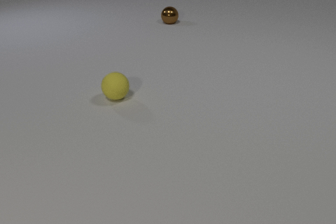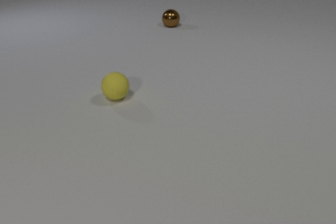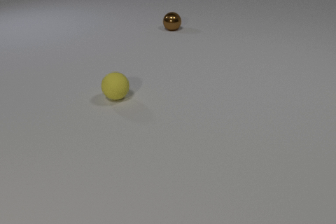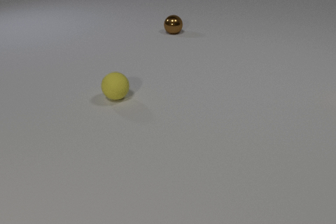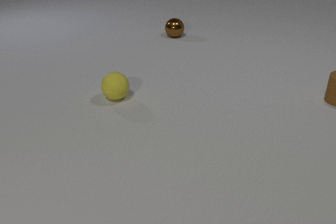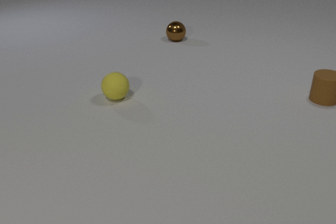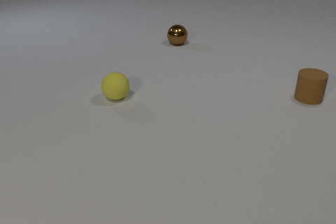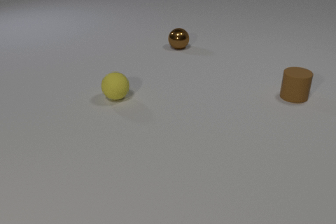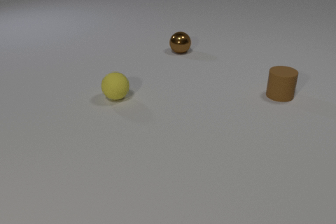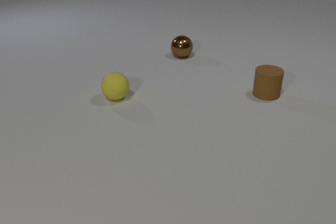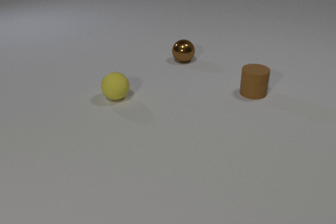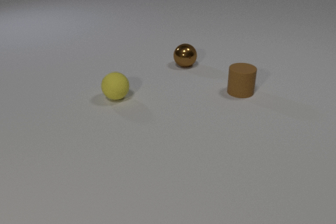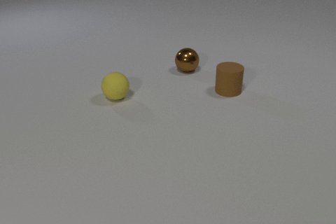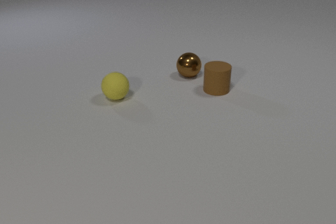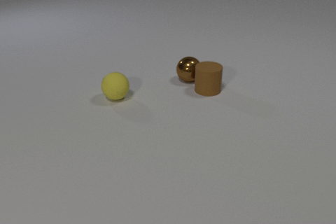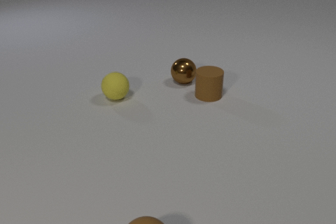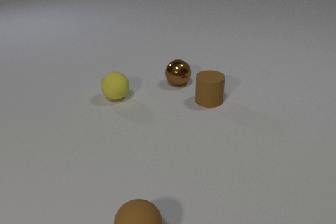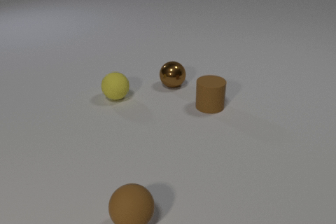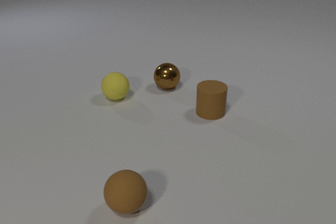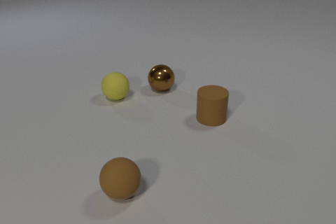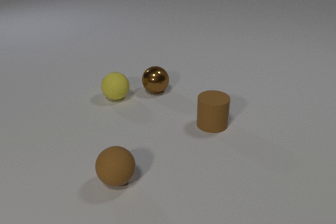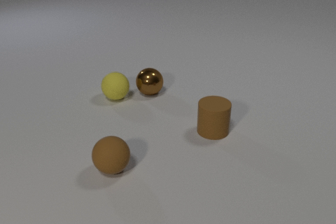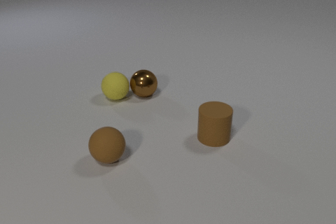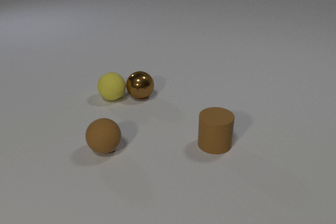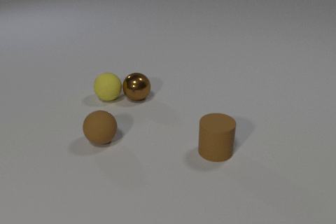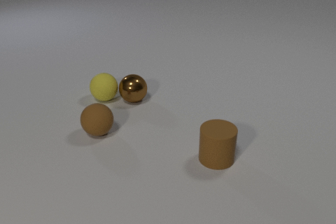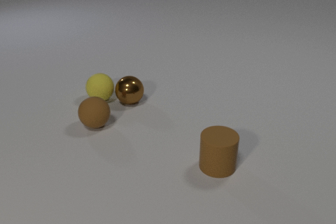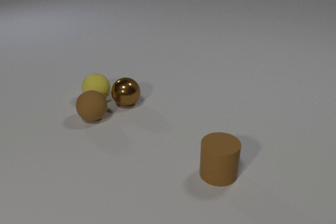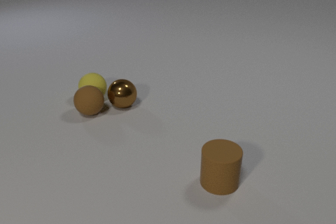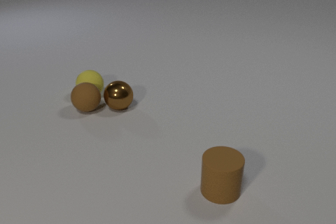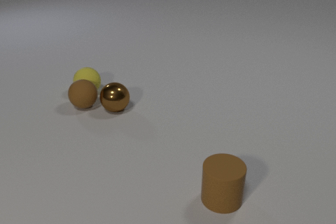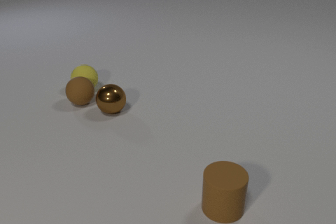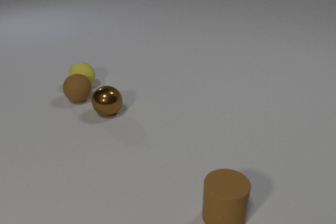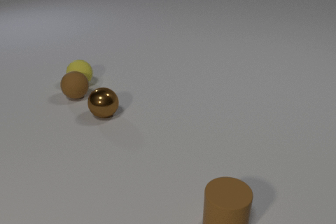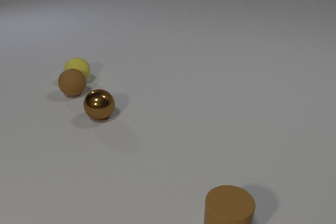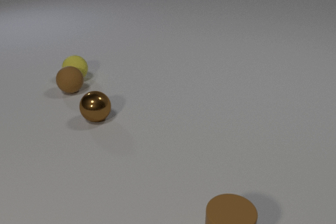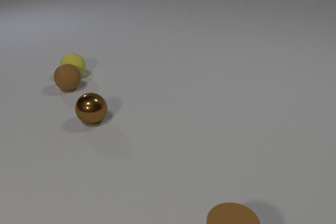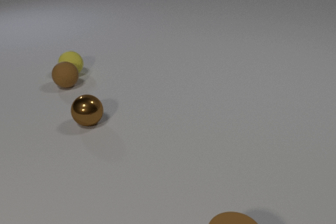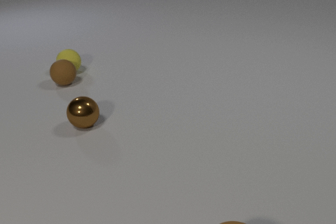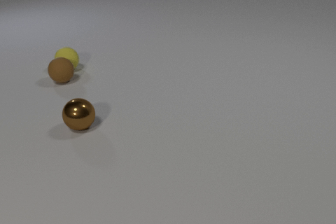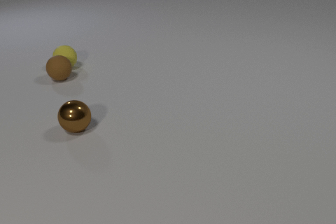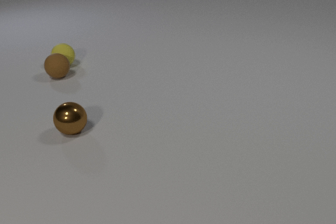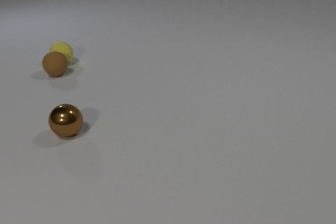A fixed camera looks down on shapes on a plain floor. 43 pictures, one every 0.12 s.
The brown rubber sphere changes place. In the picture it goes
away from the camera.
The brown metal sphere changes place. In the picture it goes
toward the camera.
0.00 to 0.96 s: The brown rubber cylinder comes in at the right edge, slides to the left. The brown metal sphere rolls toward the camera.
0.96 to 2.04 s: The brown rubber cylinder slides to the left and toward the camera. The brown metal sphere rolls toward the camera. The brown rubber sphere comes in at the bottom edge, rolls away from the camera. The brown rubber cylinder and the brown metal sphere collide.
2.04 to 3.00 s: The brown rubber cylinder slides toward the camera. The brown metal sphere rolls to the left and toward the camera. The yellow rubber sphere rolls to the left. The brown rubber sphere rolls away from the camera. The brown metal sphere and the yellow rubber sphere collide.
3.00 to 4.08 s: The brown rubber cylinder slides toward the camera. The brown metal sphere rolls to the left and toward the camera. The yellow rubber sphere rolls away from the camera and to the left. The brown rubber sphere rolls away from the camera. The yellow rubber sphere and the brown rubber sphere collide.
4.08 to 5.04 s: The brown rubber cylinder slides toward the camera, leaves at the bottom edge. The brown metal sphere rolls to the left and toward the camera. The yellow rubber sphere rolls away from the camera. The brown rubber sphere rolls away from the camera.
What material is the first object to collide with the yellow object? metal.
Are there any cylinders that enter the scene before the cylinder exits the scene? yes.
What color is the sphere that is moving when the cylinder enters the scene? brown.
